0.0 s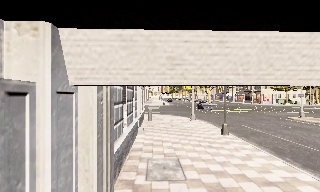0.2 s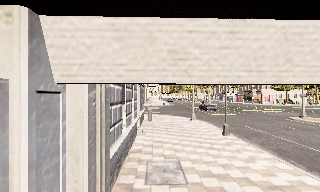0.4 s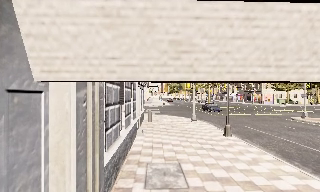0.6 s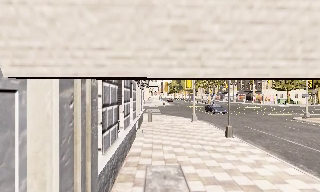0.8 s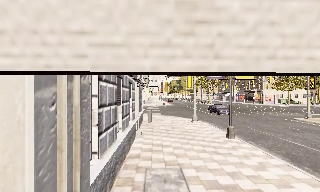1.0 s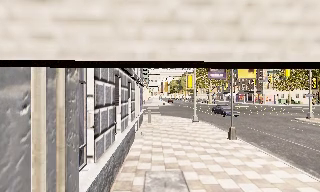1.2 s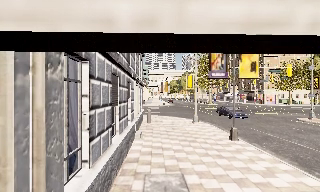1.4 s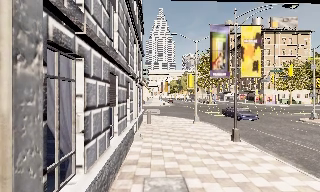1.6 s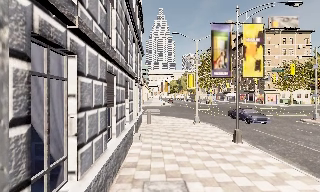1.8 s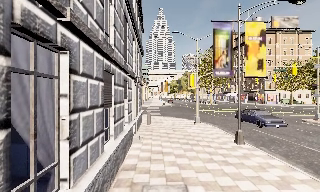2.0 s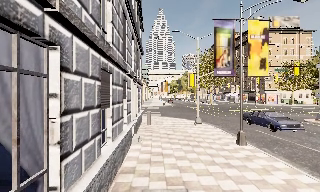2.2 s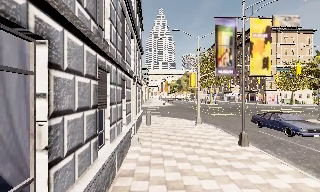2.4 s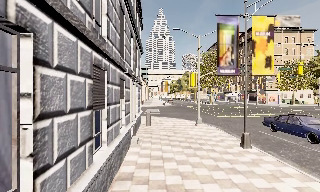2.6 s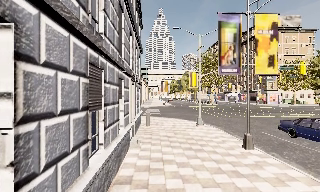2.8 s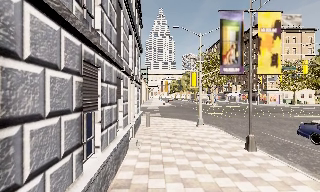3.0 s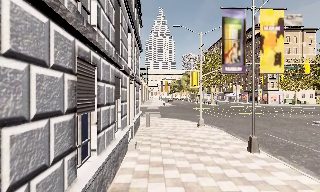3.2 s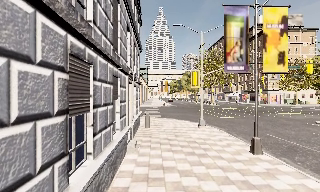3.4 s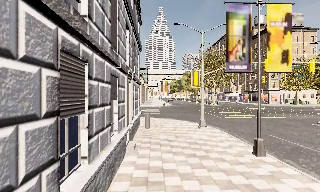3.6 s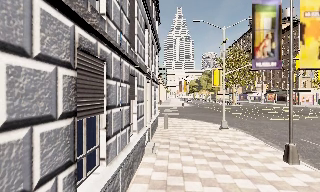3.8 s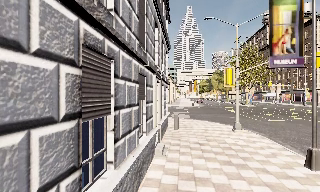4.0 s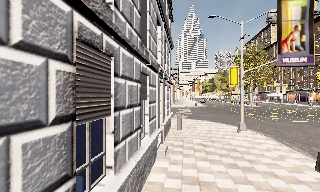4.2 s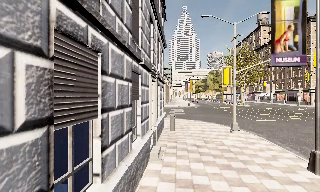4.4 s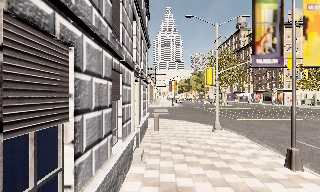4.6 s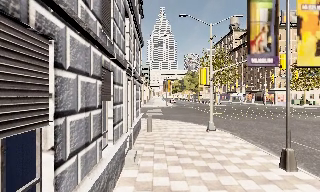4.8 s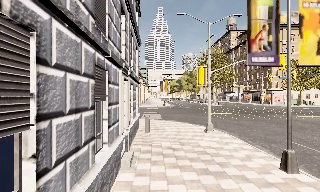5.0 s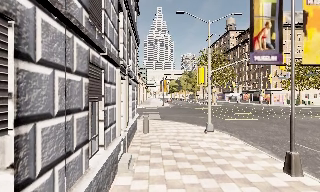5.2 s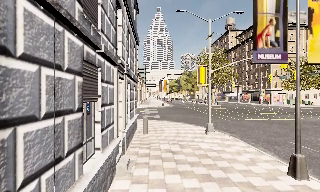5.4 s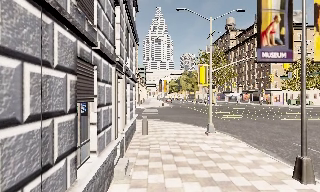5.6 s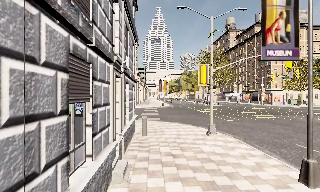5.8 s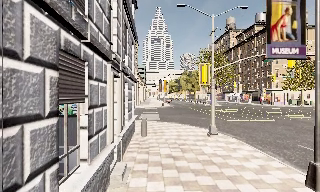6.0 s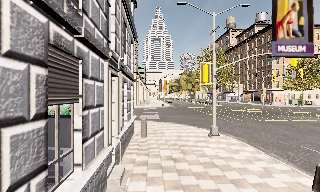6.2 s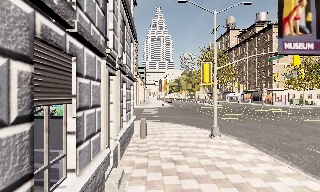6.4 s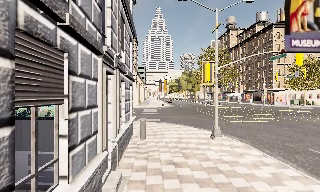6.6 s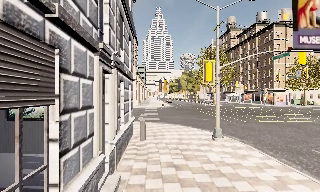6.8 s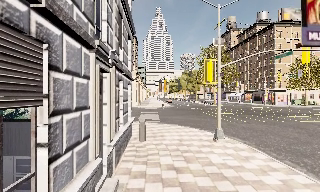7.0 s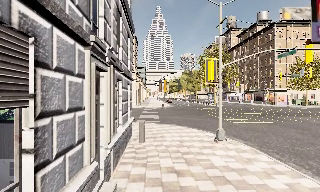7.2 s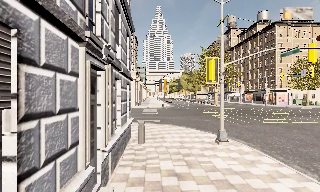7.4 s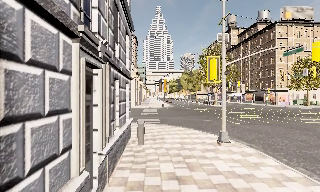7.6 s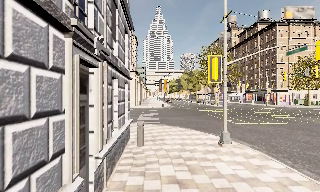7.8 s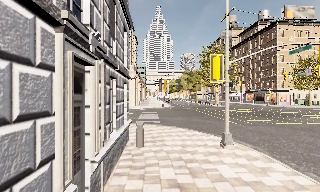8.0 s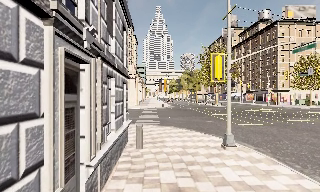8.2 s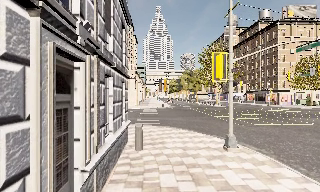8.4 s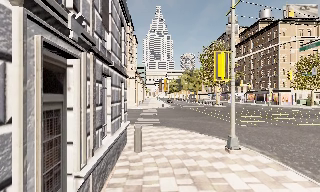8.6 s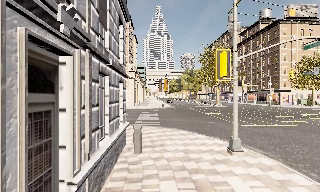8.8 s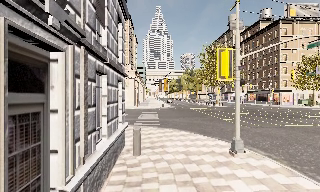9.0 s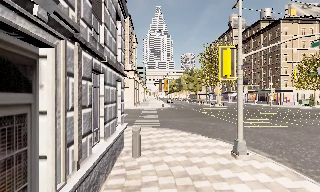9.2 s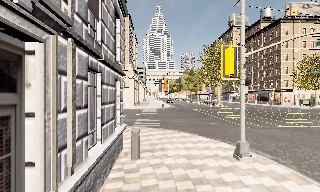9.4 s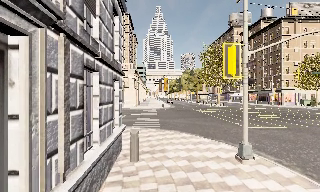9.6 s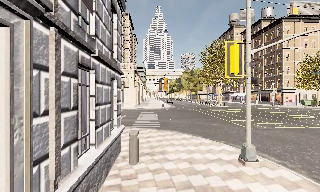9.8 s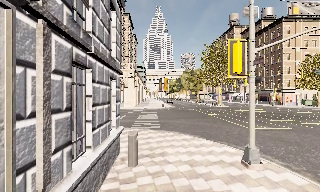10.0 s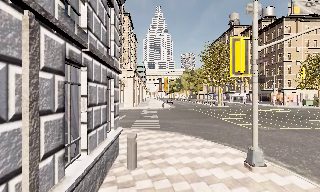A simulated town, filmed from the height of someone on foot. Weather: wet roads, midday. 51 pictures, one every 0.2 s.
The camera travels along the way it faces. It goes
forward.
0.0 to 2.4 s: The camera travels forward, about 2.5 m, so what stands in front looms larger.
2.4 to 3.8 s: The scene slides to the right, as the camera pans about 10 degrees to its left. It travels forward, about 1.5 m, so what stands in front looms larger.
3.8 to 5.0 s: The camera swings to its right by about 10 degrees, and the scene slides to the left. It travels forward, about 1.5 m, so what stands in front looms larger.
5.0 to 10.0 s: The camera travels forward, about 5 m, so what stands in front looms larger.
The film runs forward here.
